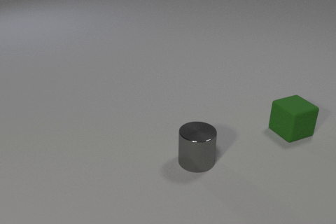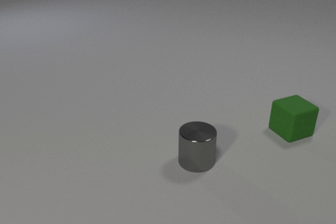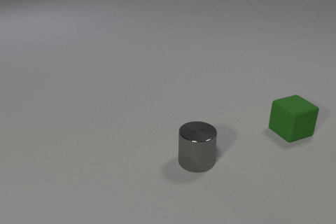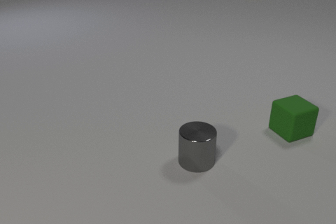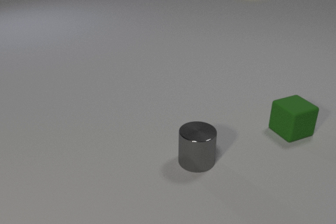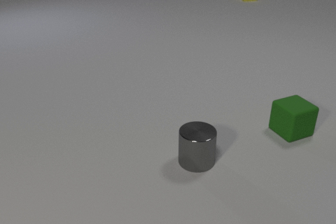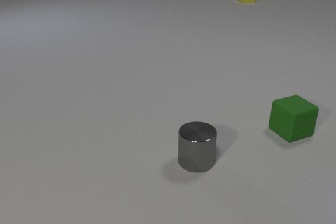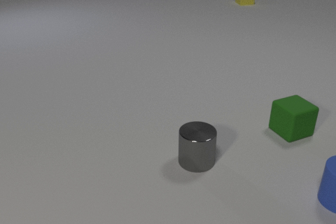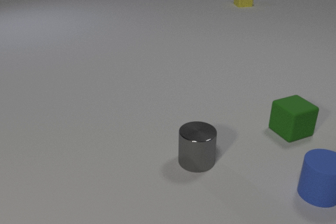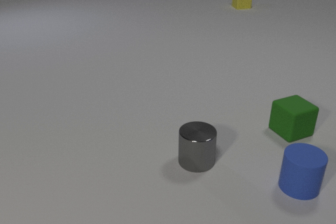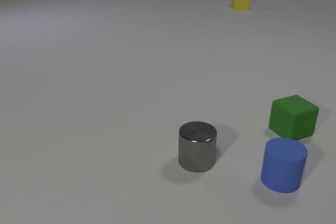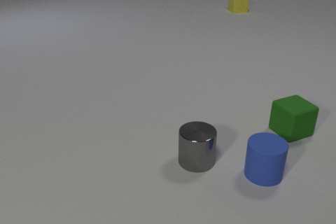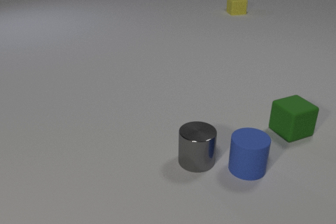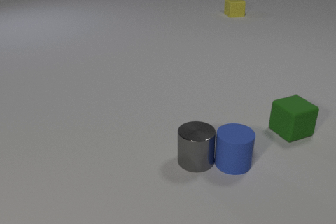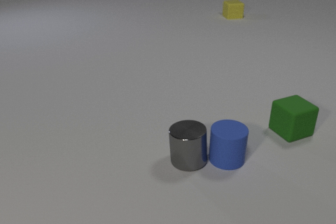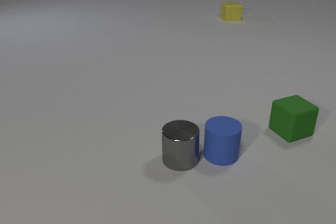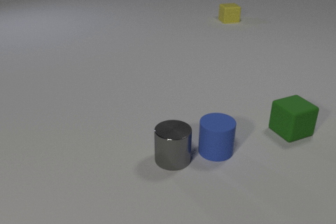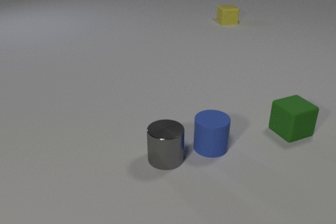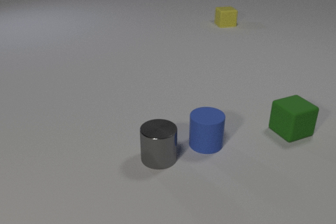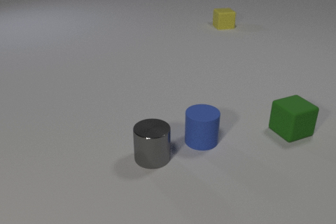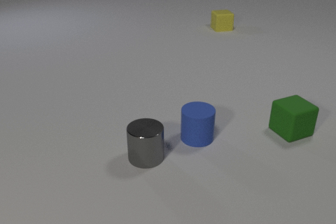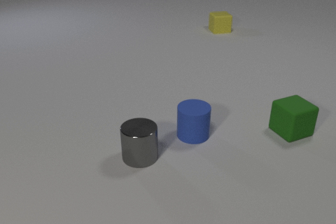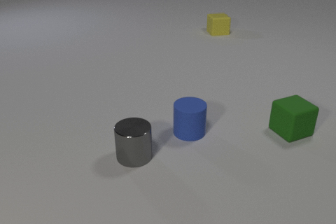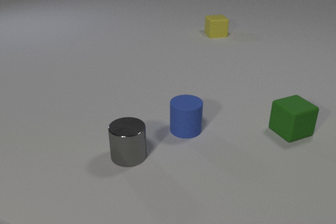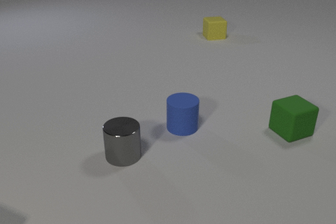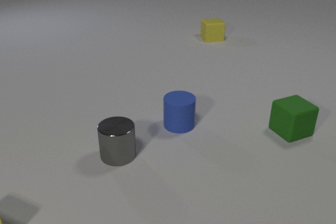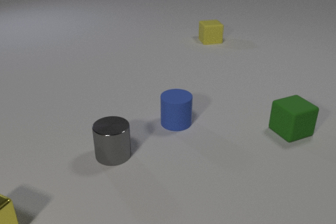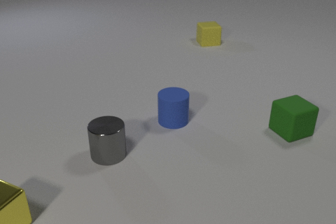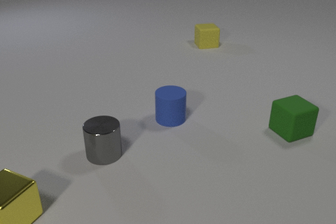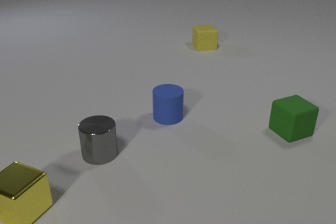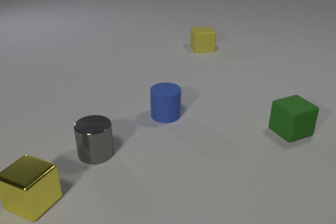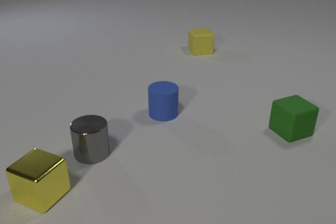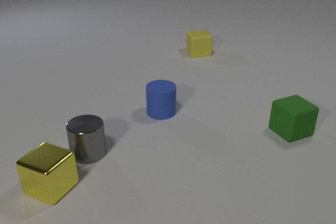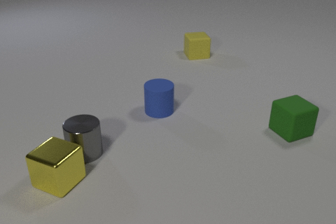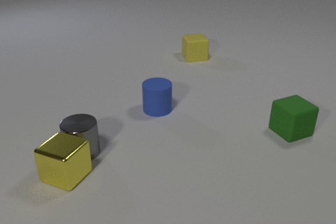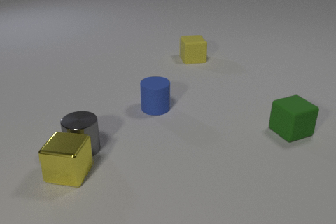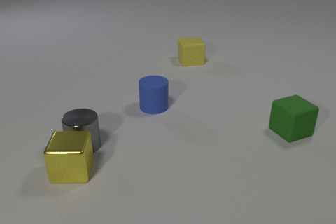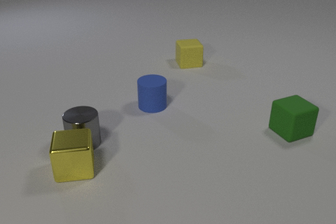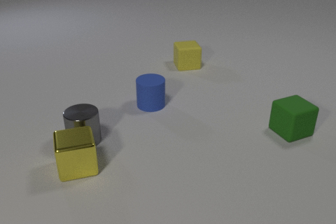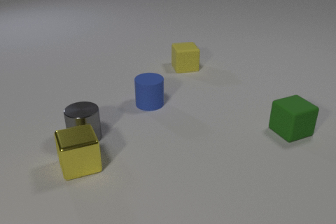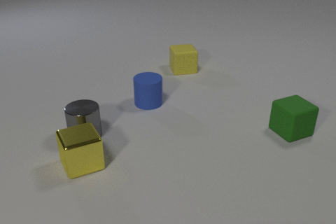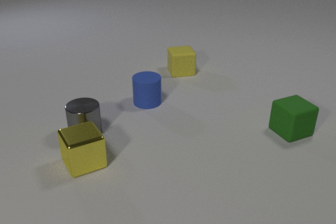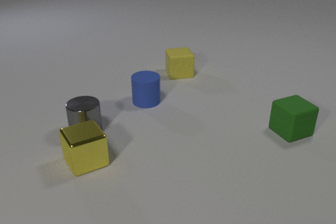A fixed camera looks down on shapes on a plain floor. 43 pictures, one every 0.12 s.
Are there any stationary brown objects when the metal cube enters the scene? no.
How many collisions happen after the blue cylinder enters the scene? 2.
What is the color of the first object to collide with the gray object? blue.
0.00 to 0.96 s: The blue rubber cylinder comes in at the right edge, slides to the left. The yellow rubber cube comes in at the top edge, slides toward the camera.
0.96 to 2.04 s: The blue rubber cylinder slides to the left and away from the camera. The gray metal cylinder slides to the left. The yellow rubber cube slides toward the camera. The blue rubber cylinder and the gray metal cylinder collide.
2.04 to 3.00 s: The blue rubber cylinder slides away from the camera and to the left. The gray metal cylinder slides to the left. The yellow rubber cube slides toward the camera.
3.00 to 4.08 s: The blue rubber cylinder slides away from the camera and to the left. The gray metal cylinder slides to the left. The yellow rubber cube slides toward the camera. The yellow metal cube comes in at the left edge, slides to the right and away from the camera. The gray metal cylinder and the yellow metal cube collide.
4.08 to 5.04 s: The blue rubber cylinder slides away from the camera and to the left. The gray metal cylinder slides away from the camera. The yellow rubber cube slides toward the camera. The yellow metal cube slides to the right and away from the camera, spins counterclockwise seen from above by about 60 degrees, its near face sliding to the right.
